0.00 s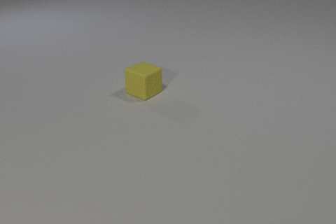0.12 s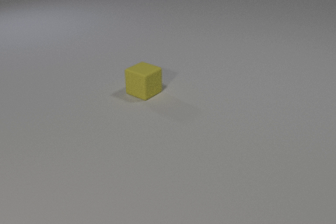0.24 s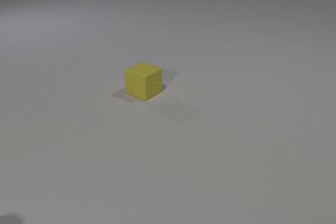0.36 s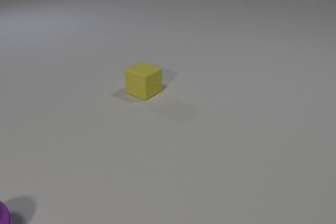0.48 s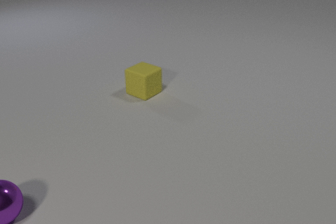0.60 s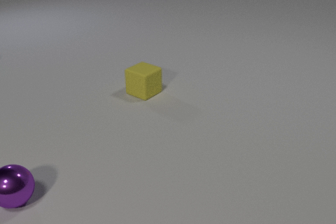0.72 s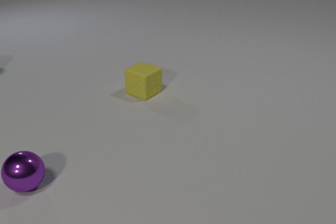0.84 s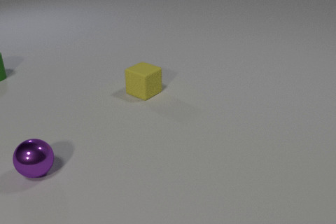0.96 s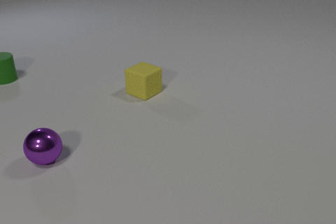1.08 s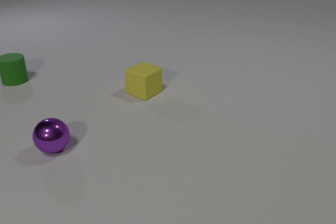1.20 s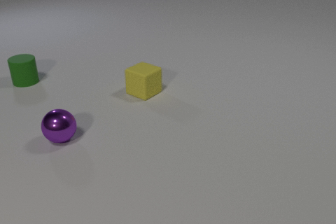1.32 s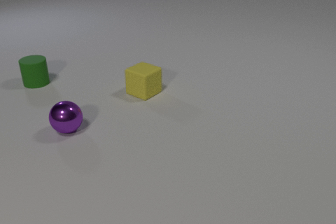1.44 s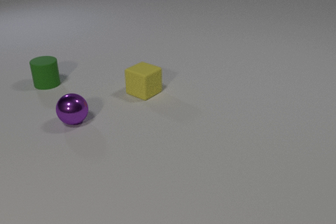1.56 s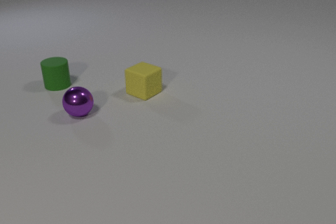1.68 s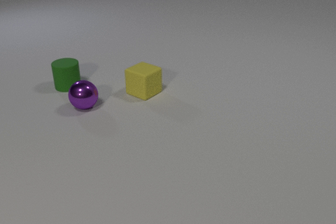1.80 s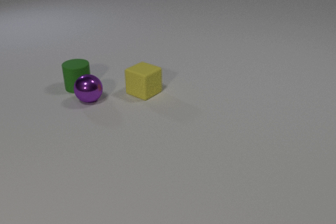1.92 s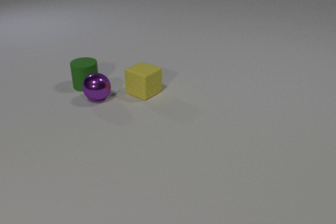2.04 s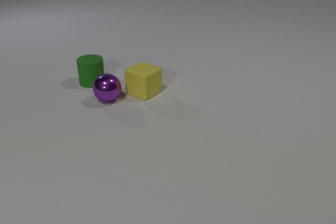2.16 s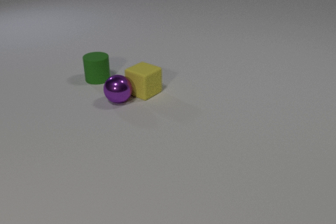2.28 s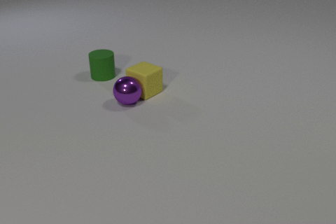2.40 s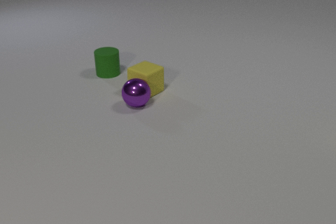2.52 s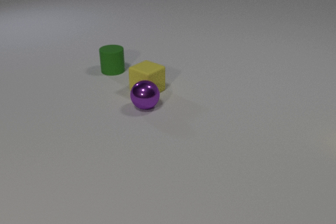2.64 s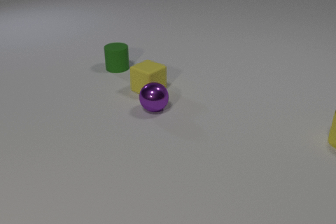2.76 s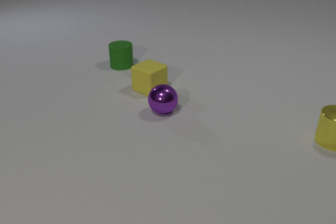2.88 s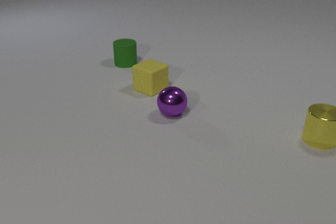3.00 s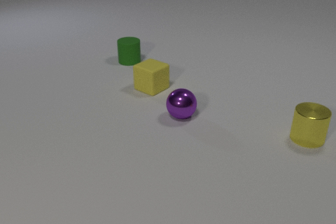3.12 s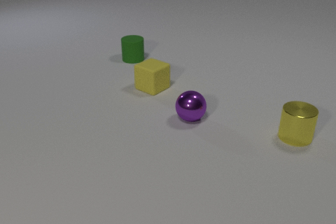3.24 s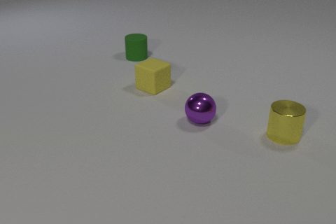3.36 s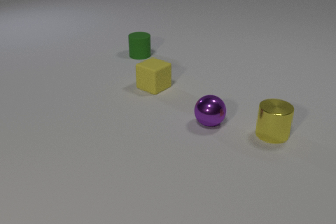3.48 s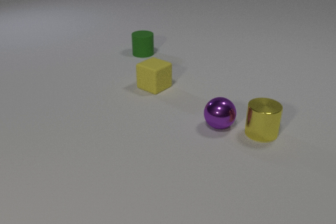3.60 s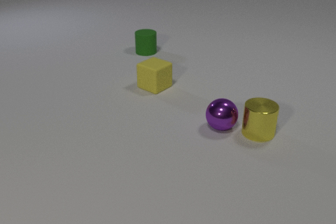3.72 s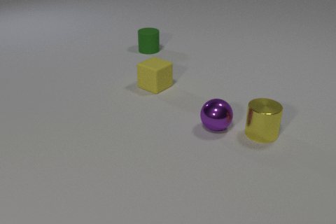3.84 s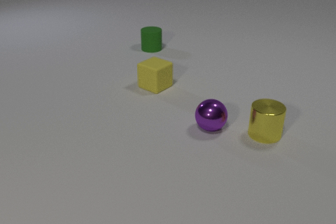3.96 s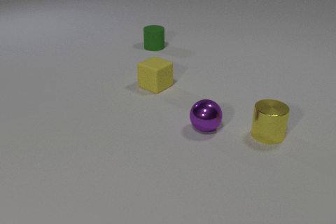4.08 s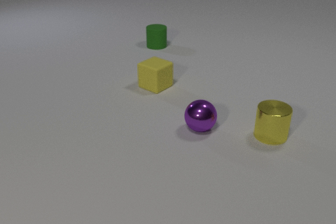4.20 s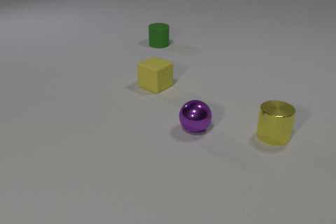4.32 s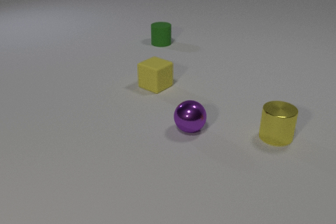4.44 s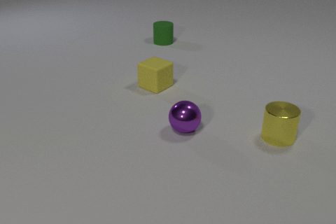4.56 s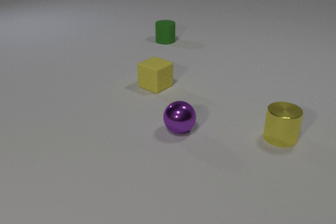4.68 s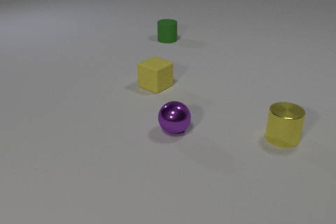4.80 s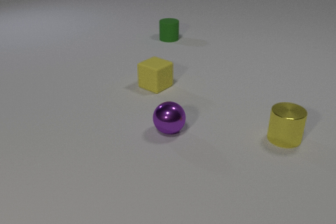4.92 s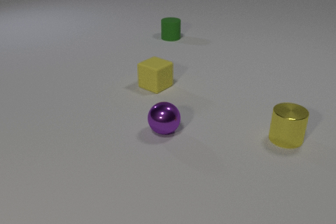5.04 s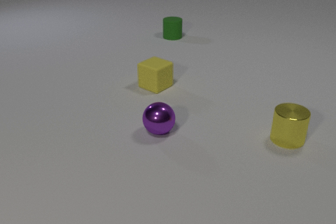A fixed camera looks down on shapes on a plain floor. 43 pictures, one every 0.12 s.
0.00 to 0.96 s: The purple metal sphere comes in at the left edge, rolls away from the camera and to the right. The green rubber cylinder comes in at the left edge, slides to the right and toward the camera.
0.96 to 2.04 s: The purple metal sphere rolls away from the camera and to the right. The green rubber cylinder slides to the right. The purple metal sphere and the green rubber cylinder collide.
2.04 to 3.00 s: The purple metal sphere rolls to the right and toward the camera. The green rubber cylinder slides away from the camera and to the right. The yellow rubber cube slides away from the camera and to the right. The yellow metal cylinder comes in at the right edge, slides to the left. The purple metal sphere and the yellow rubber cube collide.
3.00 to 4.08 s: The purple metal sphere rolls toward the camera and to the right. The green rubber cylinder slides away from the camera and to the right. The yellow metal cylinder slides to the left. The purple metal sphere and the yellow metal cylinder collide.
4.08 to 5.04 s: The purple metal sphere rolls to the left. The green rubber cylinder slides away from the camera and to the right. The yellow metal cylinder slides to the right.
Are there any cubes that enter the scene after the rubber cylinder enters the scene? no.
How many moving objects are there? 4.
What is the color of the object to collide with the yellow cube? purple.
